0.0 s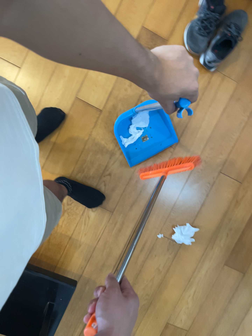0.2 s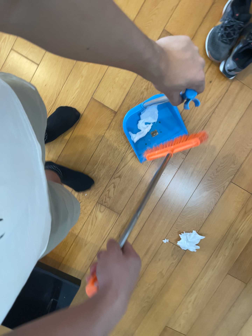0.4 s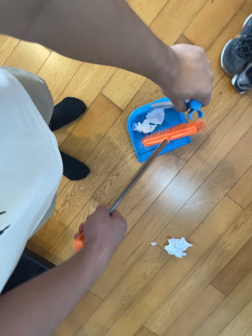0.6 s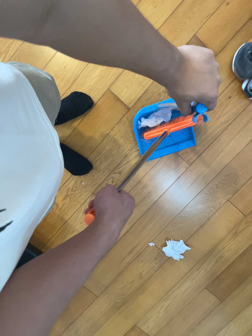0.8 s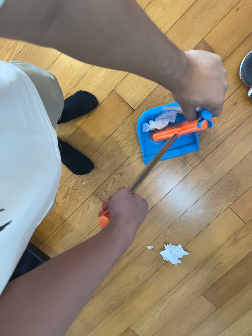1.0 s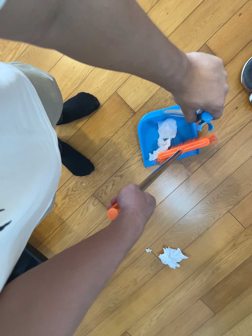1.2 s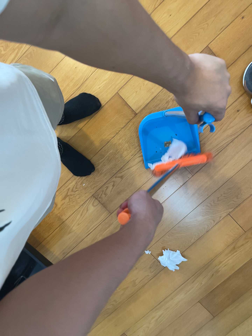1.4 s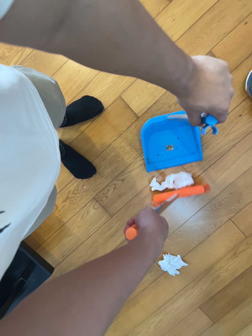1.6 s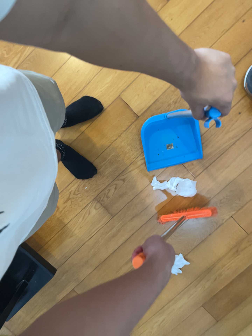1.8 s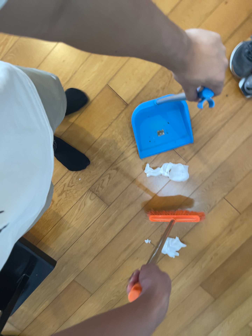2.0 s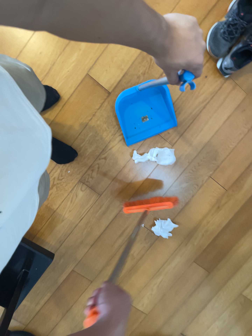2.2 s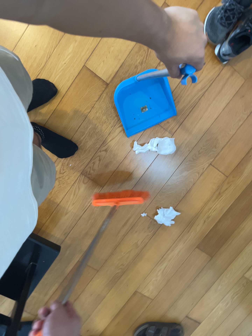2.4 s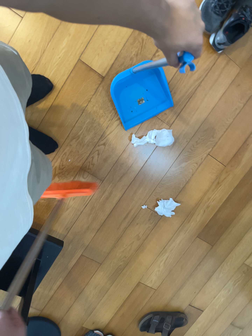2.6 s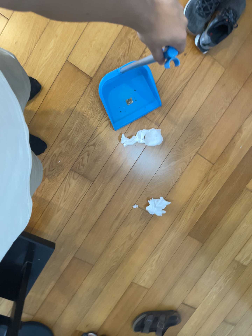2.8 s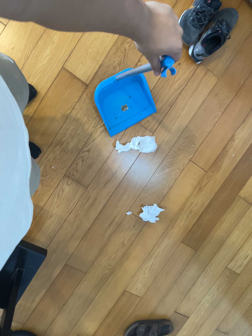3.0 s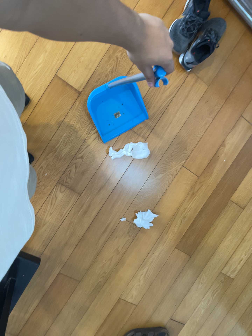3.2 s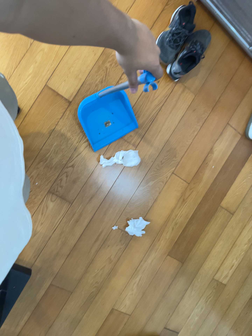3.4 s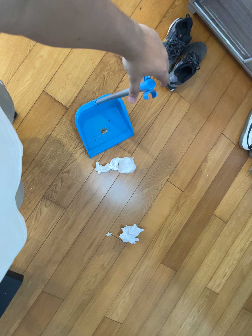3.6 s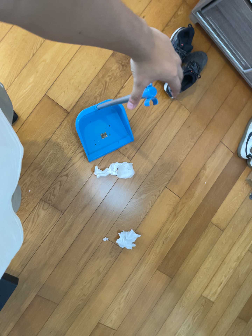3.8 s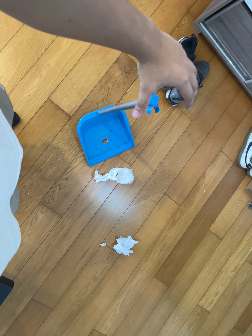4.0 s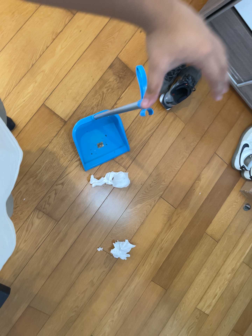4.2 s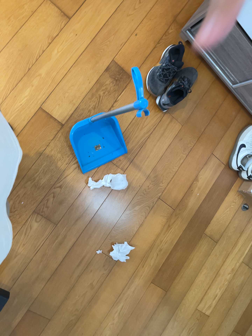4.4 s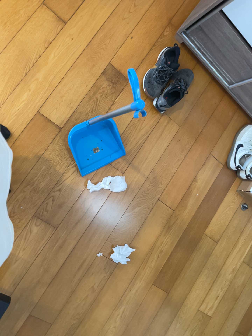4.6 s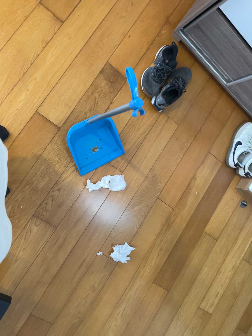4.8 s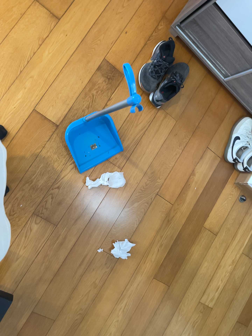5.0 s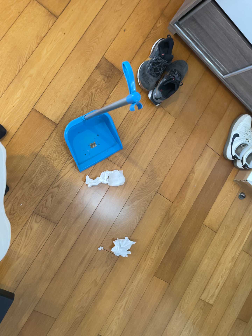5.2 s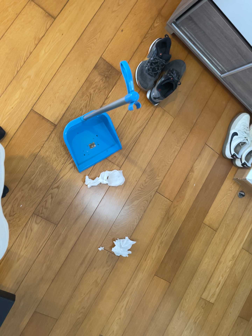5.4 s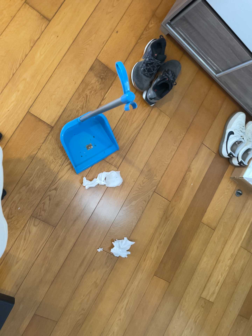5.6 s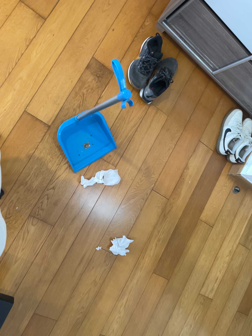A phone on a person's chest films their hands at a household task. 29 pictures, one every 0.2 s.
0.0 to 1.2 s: The camera travels toward the top of its view, about 8 cm, so close, fixed things drift downward. It rolls about its line of sight by about 20 degrees, and the scene rotates clockwise.
1.2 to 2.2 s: The camera travels to its left, about 6 cm. It rolls about its line of sight by about 10 degrees, and the scene rotates counterclockwise.
2.2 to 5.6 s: The camera swings to its right by about 15 degrees, and the scene slides to the left. It travels backward and toward the bottom of its view, about 10 cm, so what stands in front gets smaller. Its aim tips toward the top of its view by about 10 degrees. It rolls about its line of sight by about 10 degrees, and the scene rotates counterclockwise.
The film runs backward here.
